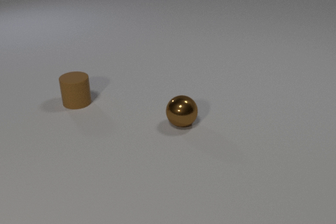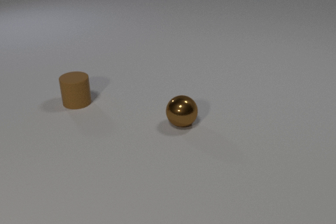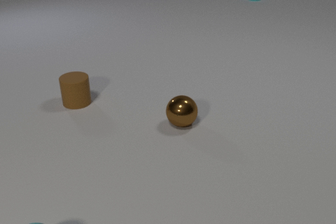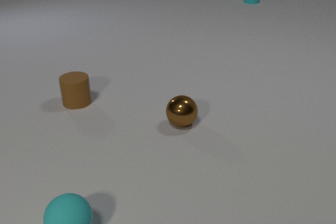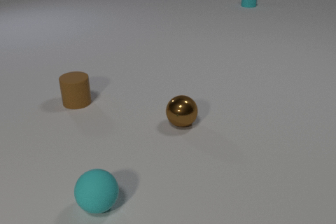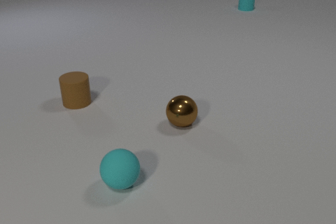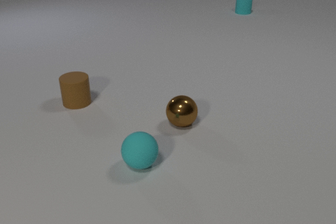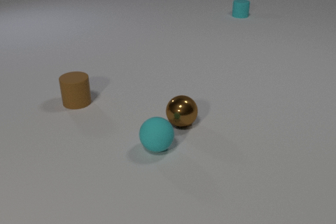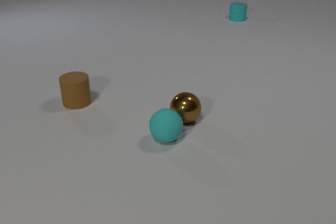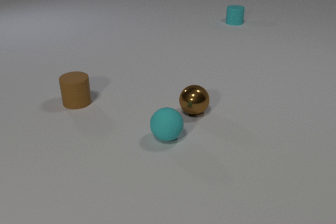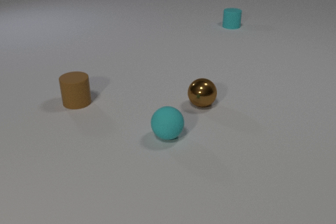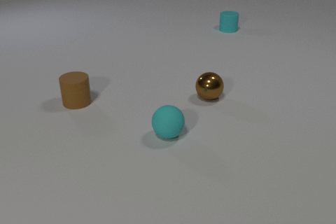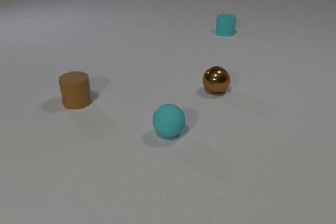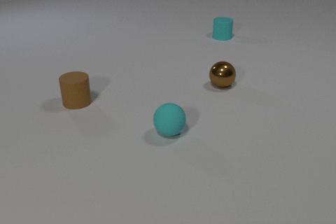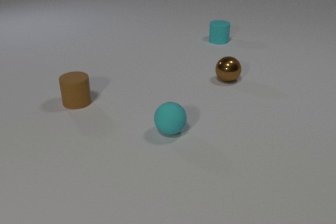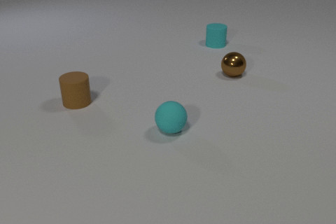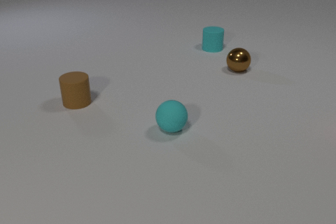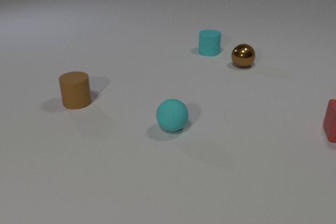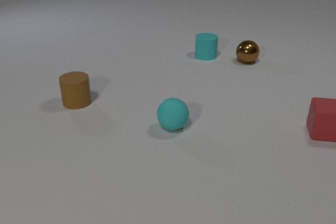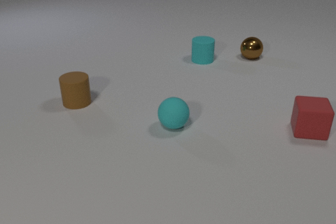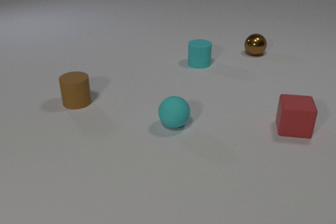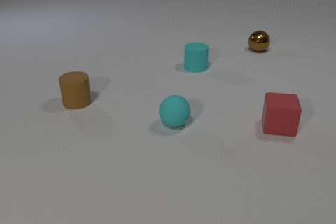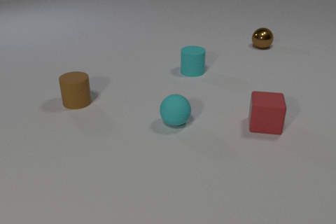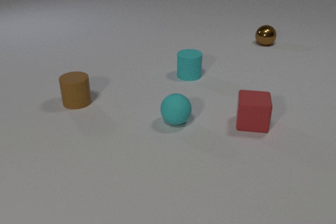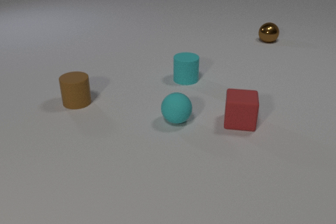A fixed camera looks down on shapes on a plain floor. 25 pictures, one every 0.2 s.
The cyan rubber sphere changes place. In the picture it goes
away from the camera.
The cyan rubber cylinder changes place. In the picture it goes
toward the camera.
0.0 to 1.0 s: The cyan rubber sphere comes in at the bottom edge, rolls away from the camera and to the right. The cyan rubber cylinder comes in at the top edge, slides toward the camera.
1.0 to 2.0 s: The cyan rubber sphere rolls away from the camera and to the right. The brown metal sphere rolls away from the camera and to the right. The cyan rubber cylinder slides toward the camera. The cyan rubber sphere and the brown metal sphere collide.
2.0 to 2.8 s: The cyan rubber sphere rolls away from the camera. The brown metal sphere rolls away from the camera and to the right. The cyan rubber cylinder slides toward the camera.
2.8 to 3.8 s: The cyan rubber sphere rolls away from the camera. The brown metal sphere rolls away from the camera. The red rubber cube comes in at the right edge, slides to the left. The cyan rubber cylinder slides toward the camera.
3.8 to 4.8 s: The cyan rubber sphere rolls away from the camera. The brown metal sphere rolls away from the camera. The red rubber cube slides to the left. The cyan rubber cylinder slides toward the camera.
How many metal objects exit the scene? 0.
What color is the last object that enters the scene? red.
How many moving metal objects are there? 1.
